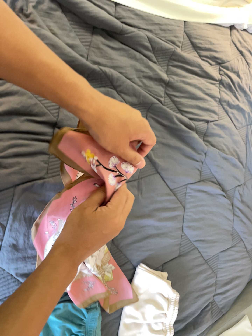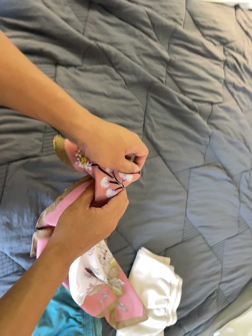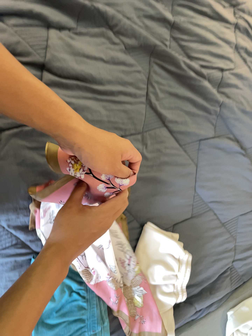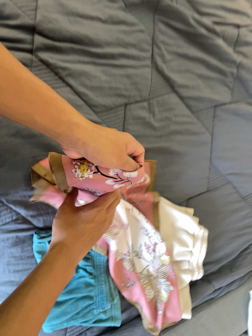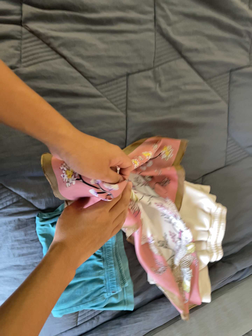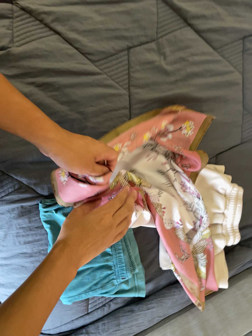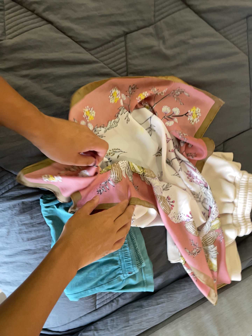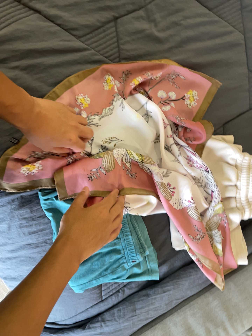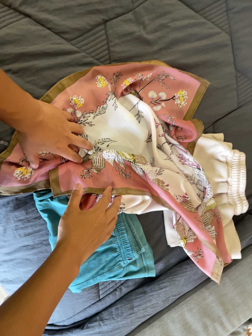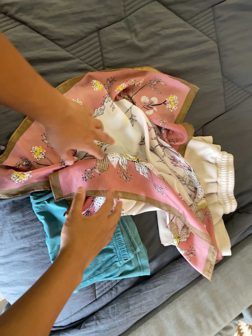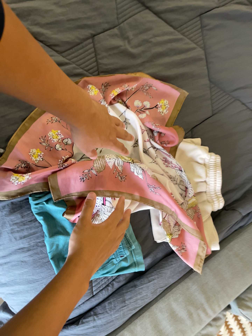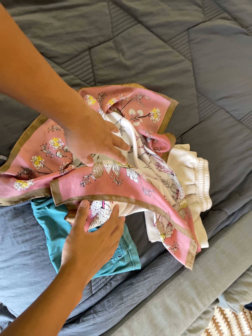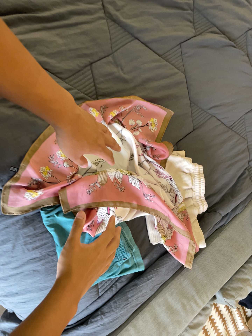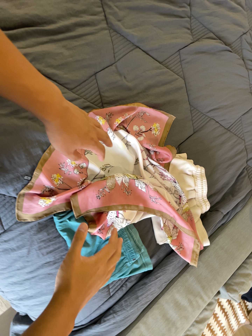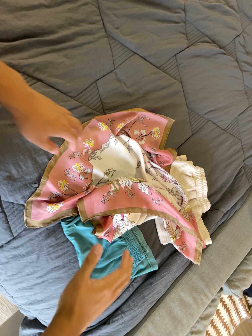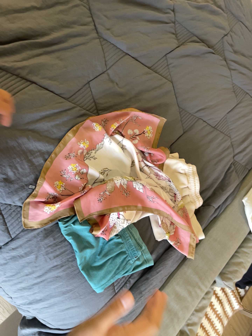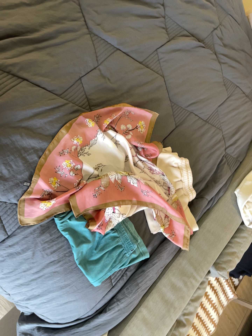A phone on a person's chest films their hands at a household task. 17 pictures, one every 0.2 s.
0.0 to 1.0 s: The camera pans to its left by about 20 degrees. It travels forward, toward the bottom of its view and to its right, about 34 cm, so what stands in front looms larger. Its aim tips toward the bottom of its view by about 10 degrees, and the scene shifts upward. It rolls about its line of sight by about 10 degrees, and the scene rotates counterclockwise.
1.0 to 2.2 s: The camera travels backward, about 8 cm, so what stands in front gets smaller. It rolls about its line of sight by about 10 degrees, and the scene rotates counterclockwise.
2.2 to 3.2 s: The camera travels backward and to its left, about 16 cm, so what stands in front gets smaller.
The film runs backward here.
